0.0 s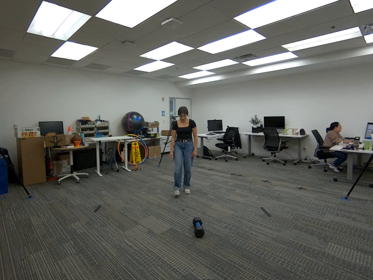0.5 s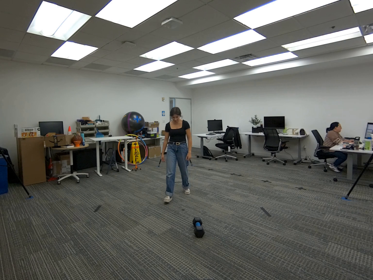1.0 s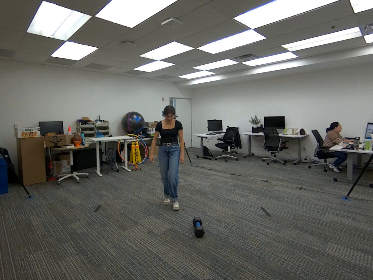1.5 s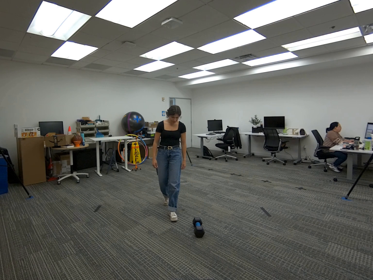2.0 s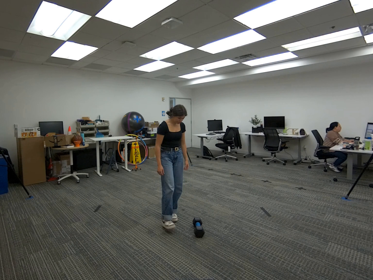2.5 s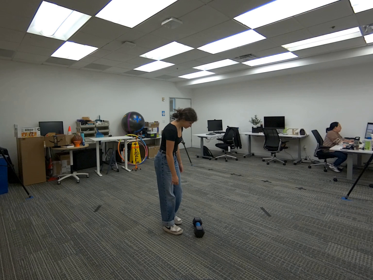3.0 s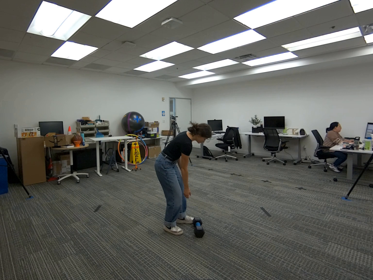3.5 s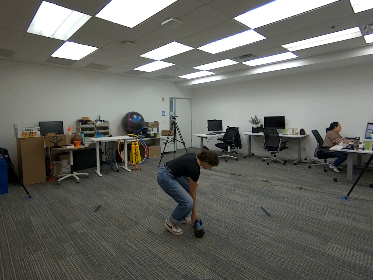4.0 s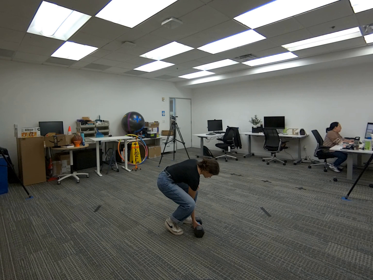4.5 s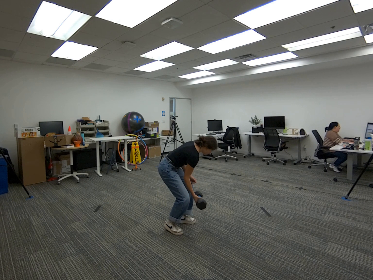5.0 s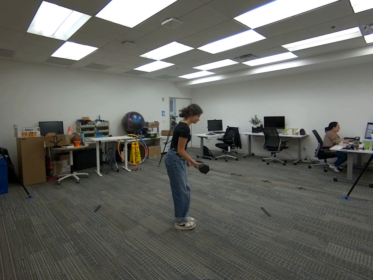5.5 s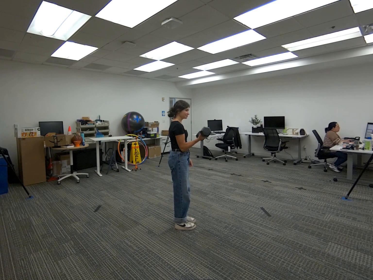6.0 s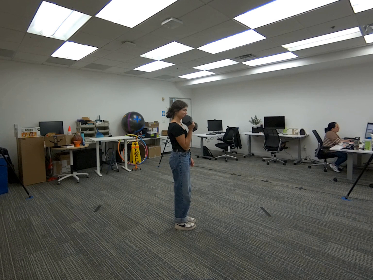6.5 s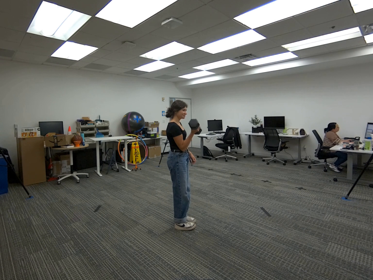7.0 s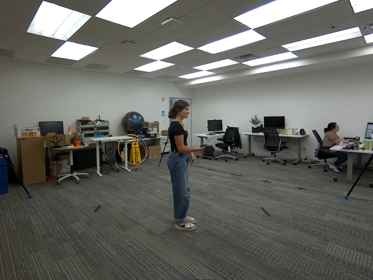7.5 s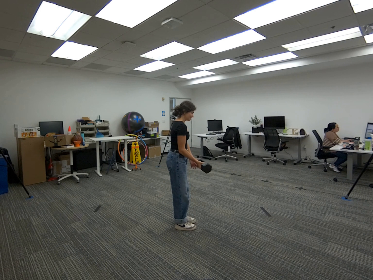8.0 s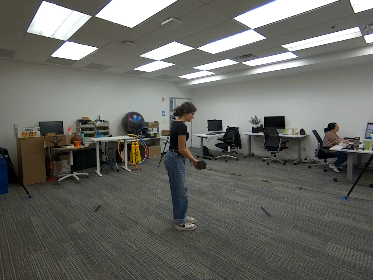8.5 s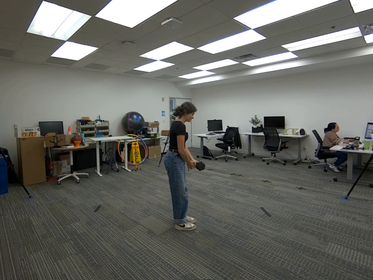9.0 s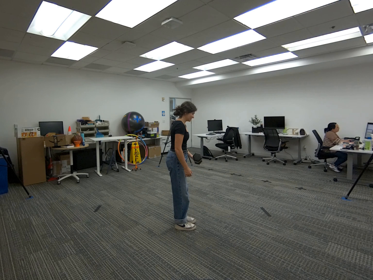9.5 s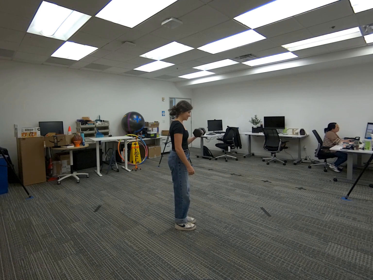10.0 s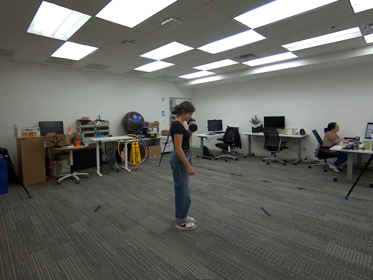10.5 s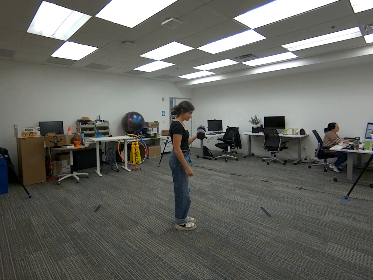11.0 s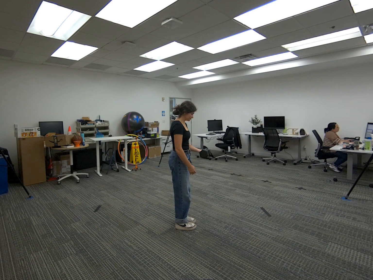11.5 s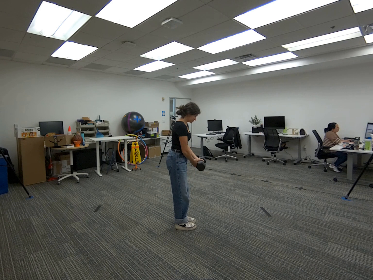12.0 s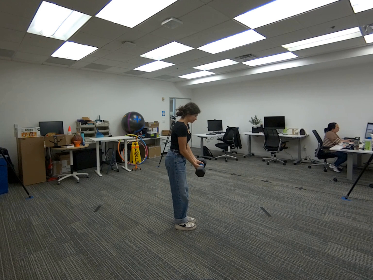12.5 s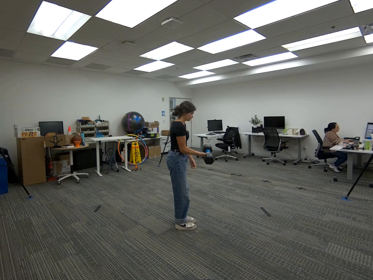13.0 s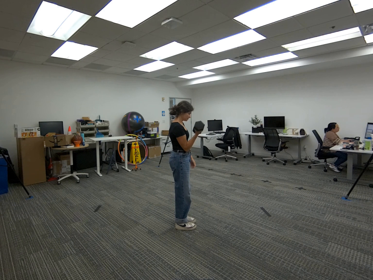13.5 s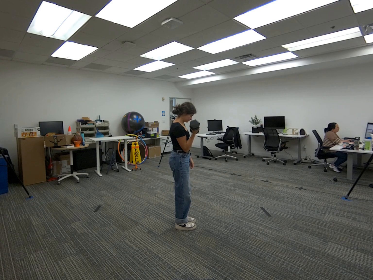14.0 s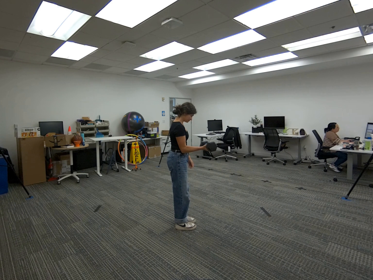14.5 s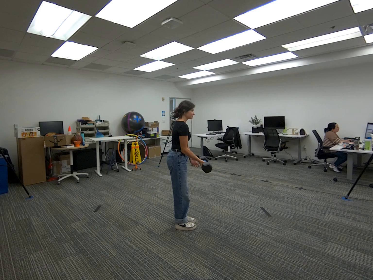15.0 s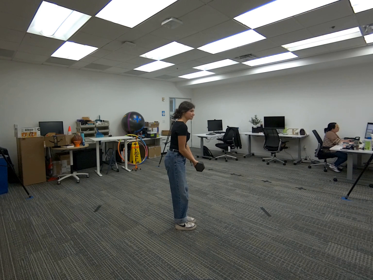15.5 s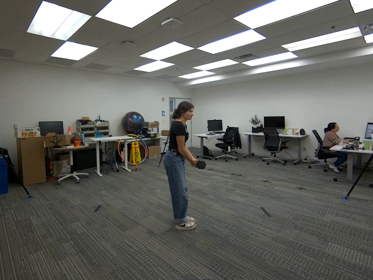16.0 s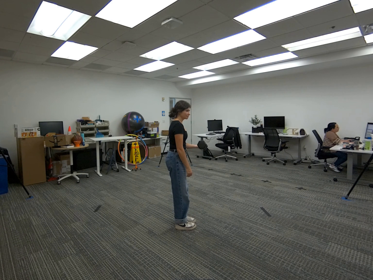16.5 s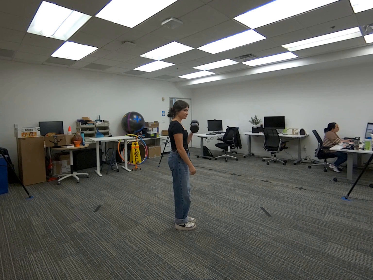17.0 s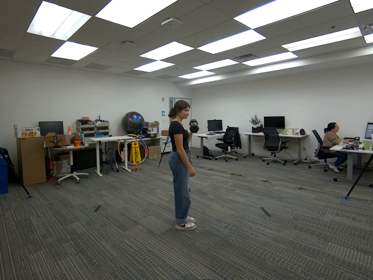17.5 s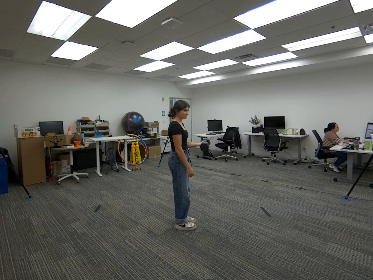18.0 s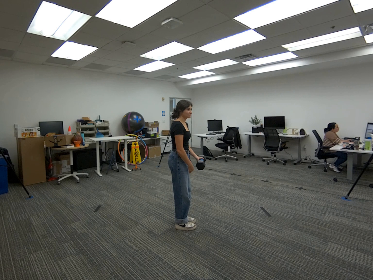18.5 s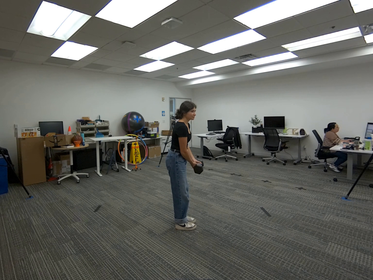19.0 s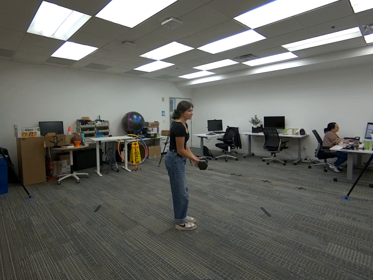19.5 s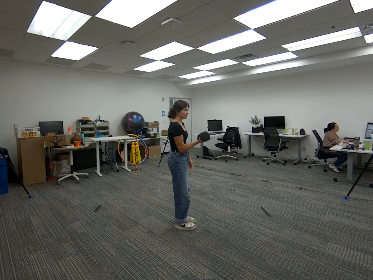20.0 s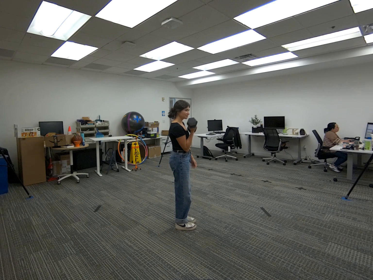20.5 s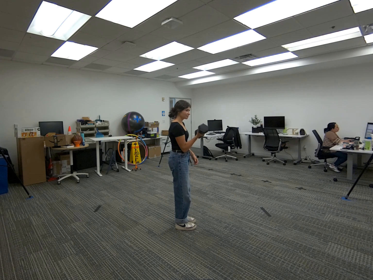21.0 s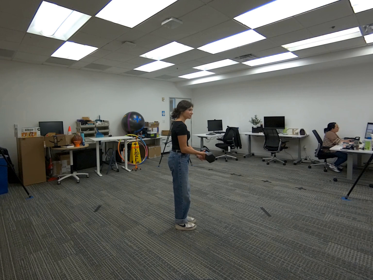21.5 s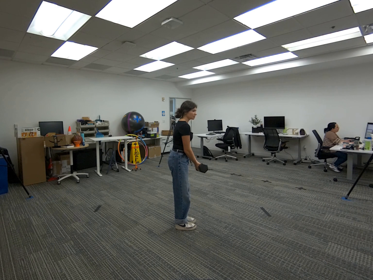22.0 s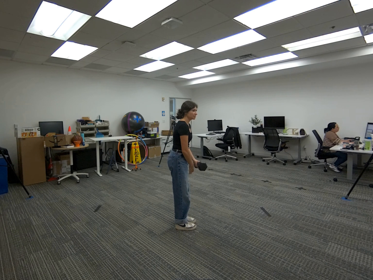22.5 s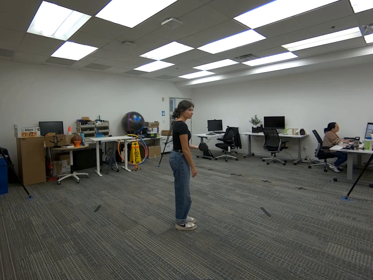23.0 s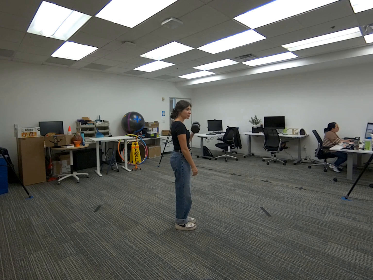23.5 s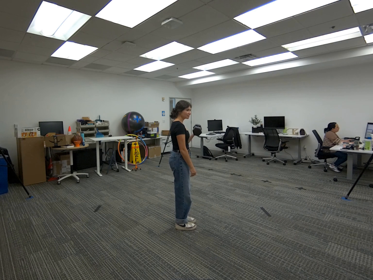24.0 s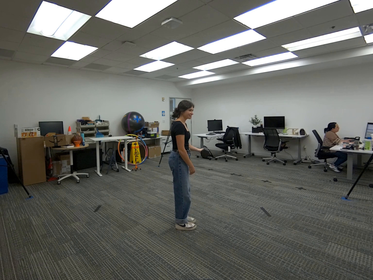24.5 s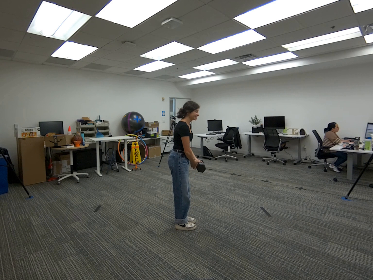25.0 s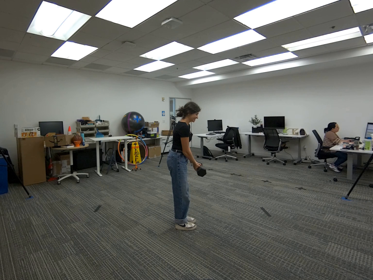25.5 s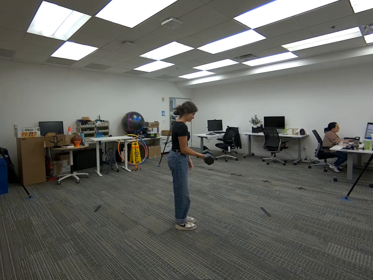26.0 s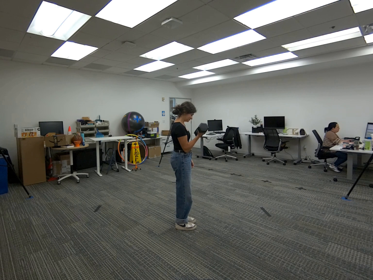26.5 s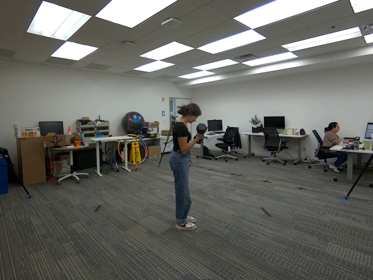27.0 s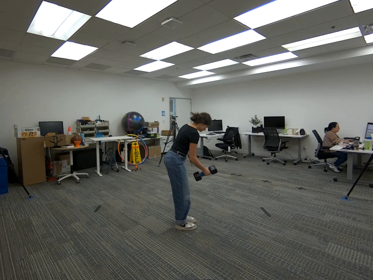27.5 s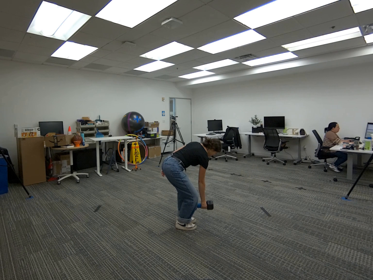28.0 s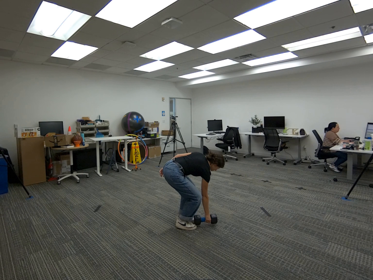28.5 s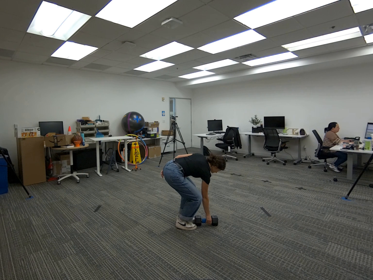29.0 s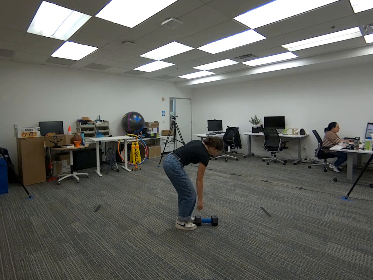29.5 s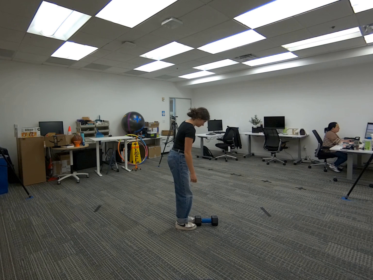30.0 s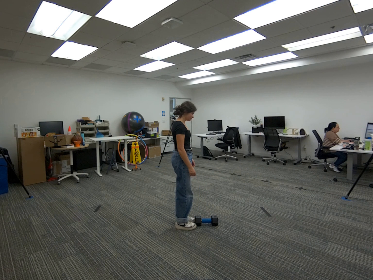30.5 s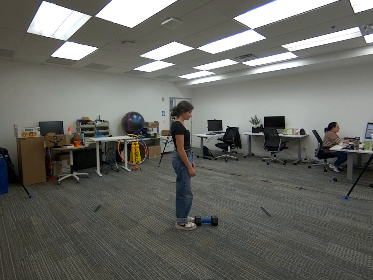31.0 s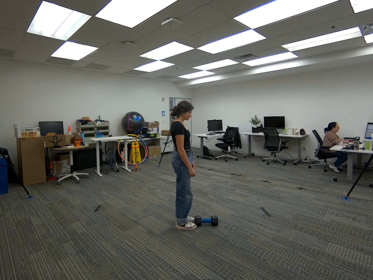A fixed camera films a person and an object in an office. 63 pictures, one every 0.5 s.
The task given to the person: Walk to the dumbbell and pick it up with your right hand, keeping your arm extended. Perform a bicep curl by bending your elbow, then pass the dumbbell to your left hand. Lower the left arm, perform a bicep curl, and pass the dumbbell back to your right hand. Continue alternating curls between hands until finished, then place the dumbbell back on the ground.
